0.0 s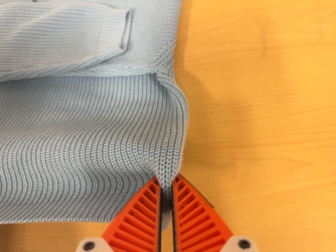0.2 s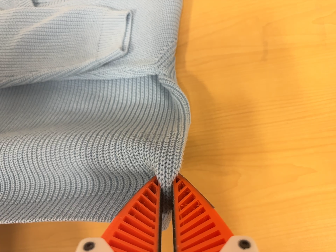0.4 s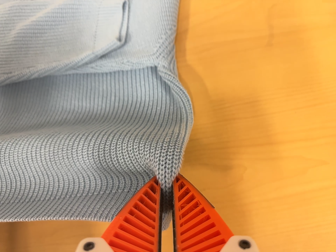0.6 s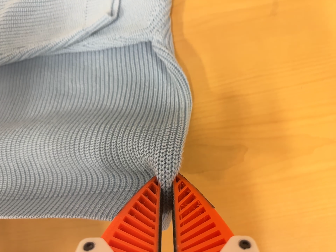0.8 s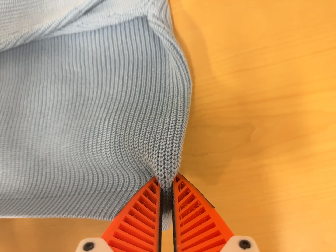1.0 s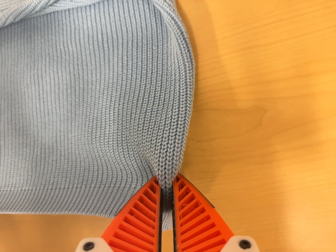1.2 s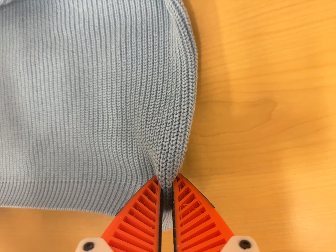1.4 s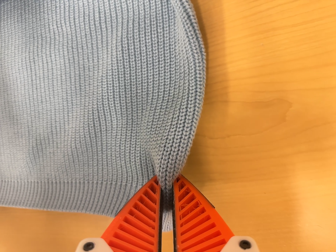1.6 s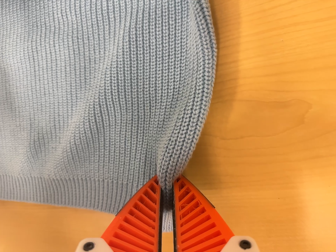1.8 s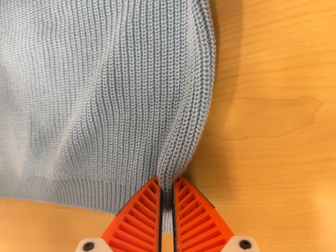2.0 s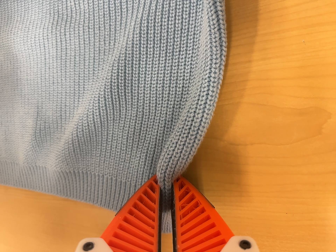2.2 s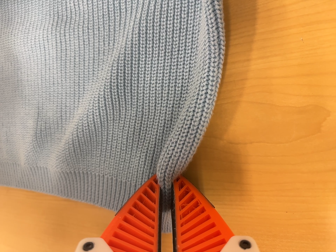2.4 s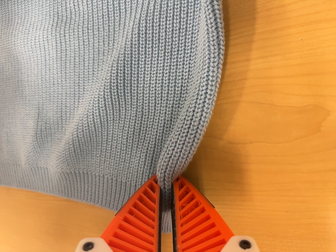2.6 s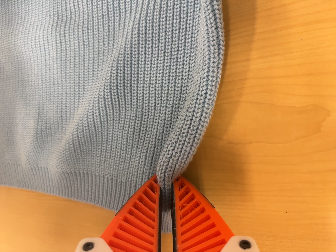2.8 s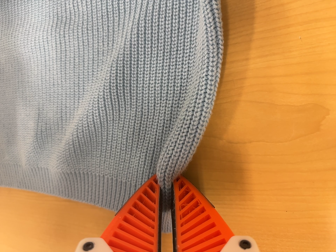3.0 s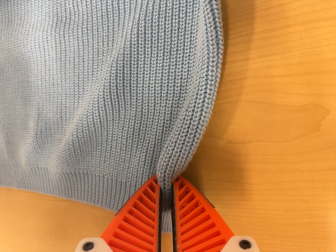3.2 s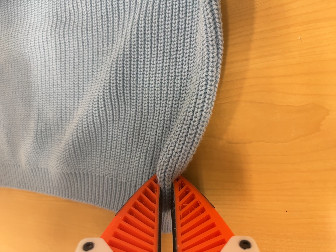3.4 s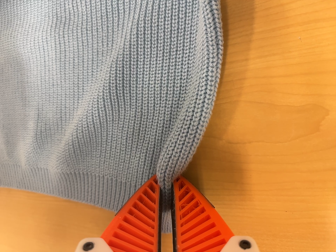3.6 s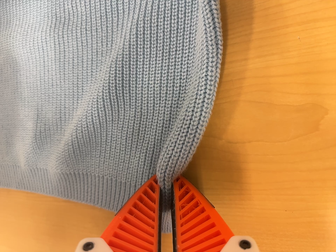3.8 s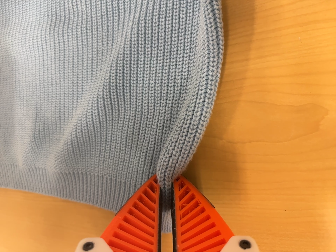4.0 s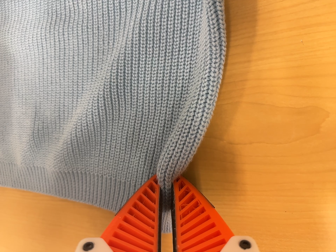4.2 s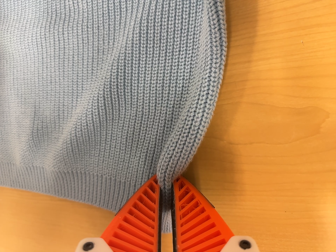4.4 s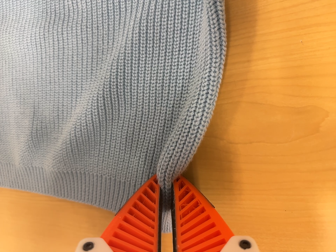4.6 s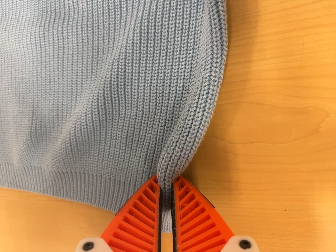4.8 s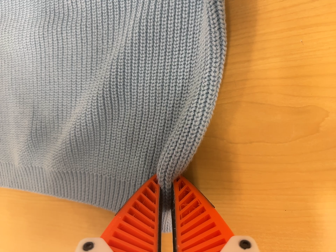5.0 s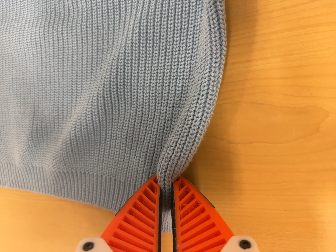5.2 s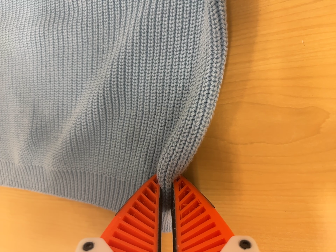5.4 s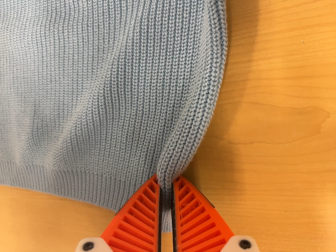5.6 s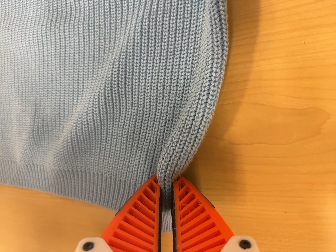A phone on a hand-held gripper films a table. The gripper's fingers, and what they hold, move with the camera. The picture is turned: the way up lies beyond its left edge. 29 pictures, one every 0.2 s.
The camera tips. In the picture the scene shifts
upward.
0.0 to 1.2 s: The camera pans to its left by about 10 degrees. It travels forward and to its right, about 10 cm, so what stands in front looms larger. Its aim tips toward the bottom of its view by about 20 degrees, and the scene shifts upward.
1.2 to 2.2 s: The camera shifts only a little, or ends up much as it began.
2.2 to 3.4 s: The camera keeps its place and its aim.
3.4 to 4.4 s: The camera shifts only a little, or ends up much as it began.
4.4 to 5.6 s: The camera keeps its place and its aim.
The film runs backward here.
